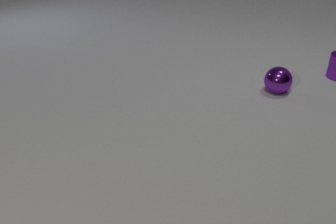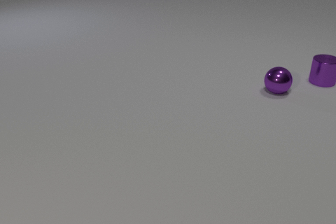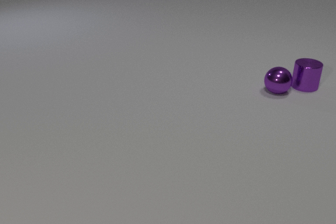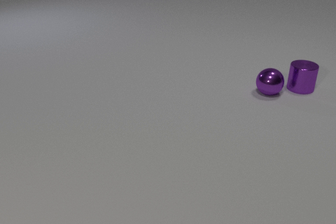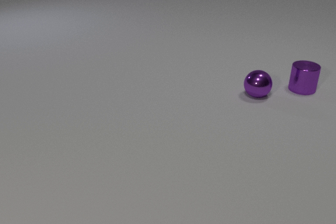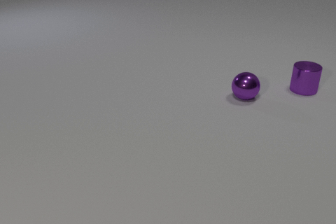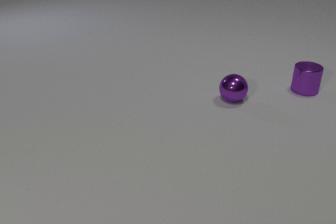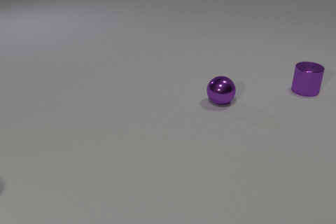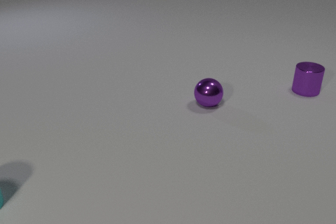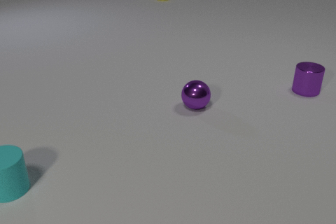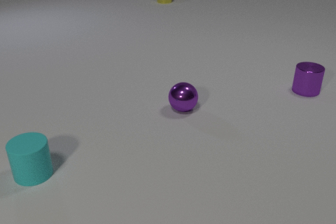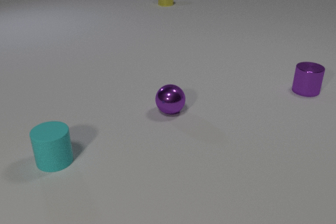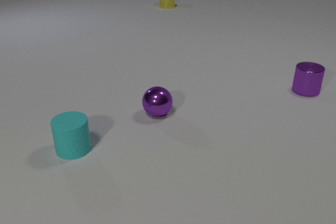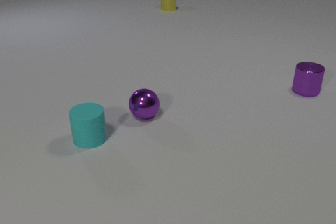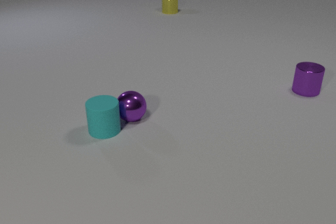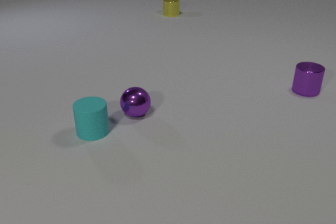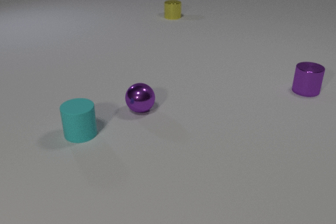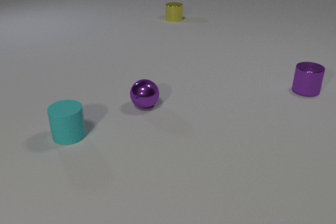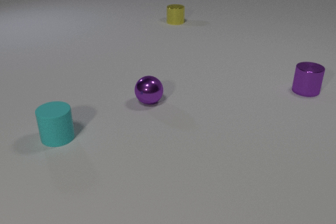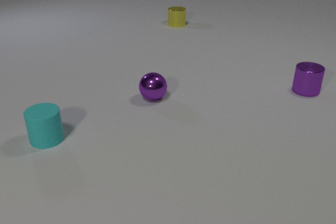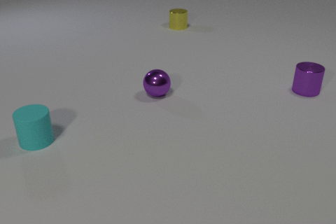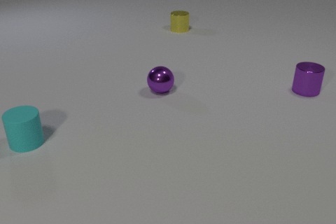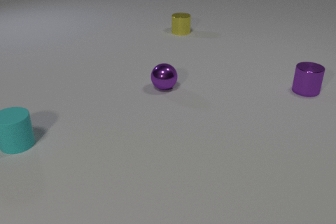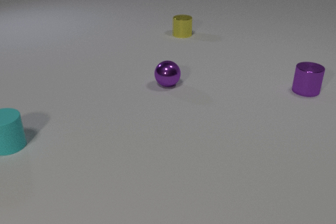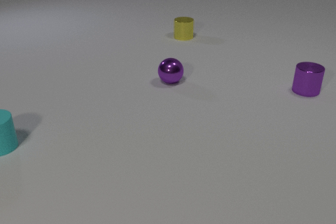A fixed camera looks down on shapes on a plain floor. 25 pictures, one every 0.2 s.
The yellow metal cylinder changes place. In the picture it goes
toward the camera.
0.0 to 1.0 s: The purple metal cylinder slides toward the camera and to the left. The purple metal sphere rolls to the left and toward the camera. The purple metal cylinder and the purple metal sphere collide.
1.0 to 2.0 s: The purple metal sphere rolls to the left and toward the camera. The cyan rubber cylinder comes in at the left edge, slides to the right and away from the camera. The yellow metal cylinder comes in at the top edge, slides toward the camera.
2.0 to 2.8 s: The purple metal sphere rolls to the left. The cyan rubber cylinder slides to the right and away from the camera. The yellow metal cylinder slides toward the camera. The purple metal sphere and the cyan rubber cylinder collide.
2.8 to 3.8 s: The purple metal sphere rolls away from the camera and to the right. The cyan rubber cylinder slides to the left. The yellow metal cylinder slides toward the camera.
3.8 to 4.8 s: The purple metal sphere rolls away from the camera and to the right. The cyan rubber cylinder slides to the left. The yellow metal cylinder slides toward the camera.
What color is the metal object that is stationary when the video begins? purple.
How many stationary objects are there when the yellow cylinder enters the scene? 0.
How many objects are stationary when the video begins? 1.
